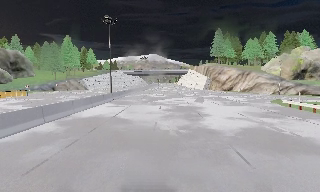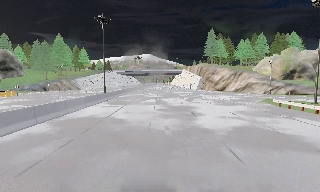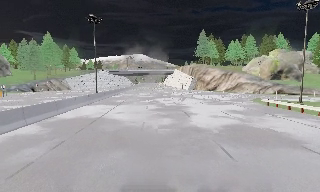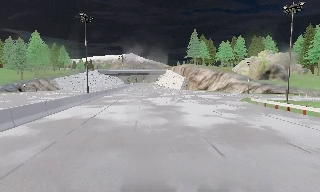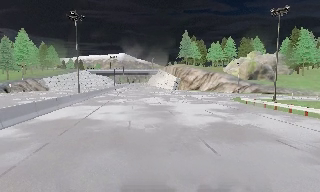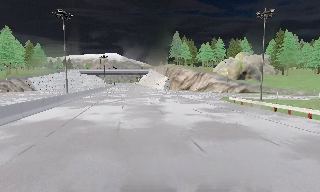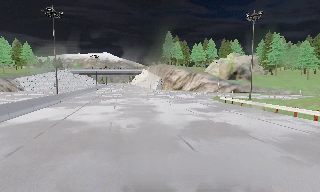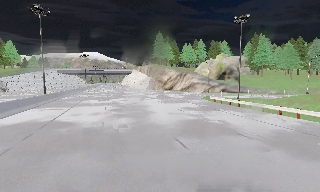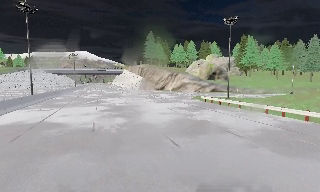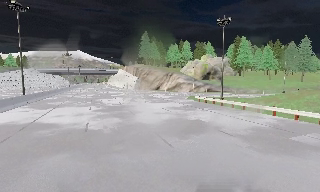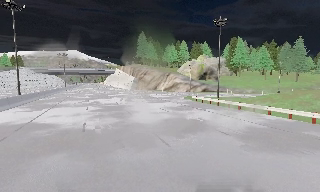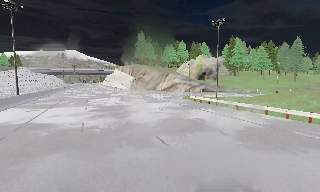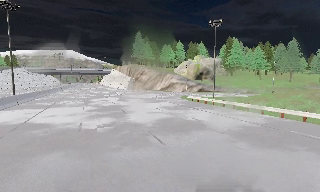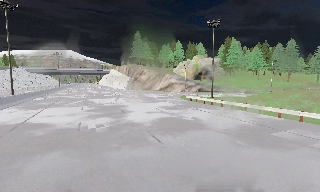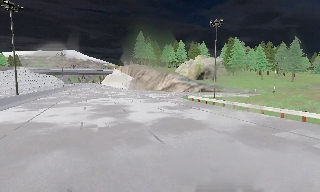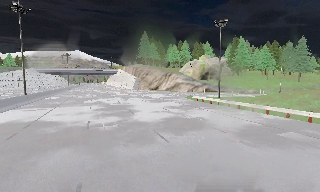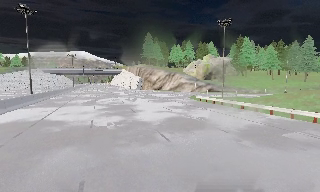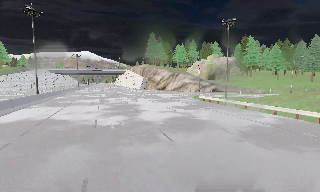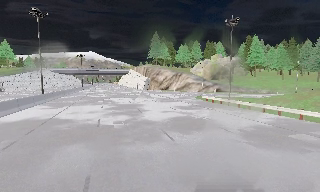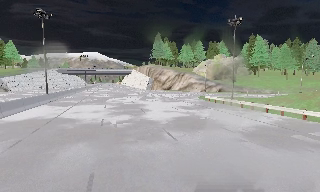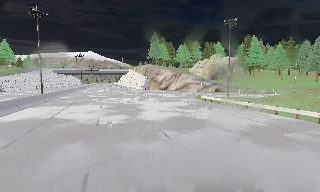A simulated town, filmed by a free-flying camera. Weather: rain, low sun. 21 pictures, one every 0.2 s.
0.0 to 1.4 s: The scene slides to the left, as the camera pans about 20 degrees to its right. It travels backward, about 0.5 m, so what stands in front gets smaller.
1.4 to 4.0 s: The camera travels backward and to its right, about 1 m, so what stands in front gets smaller.
The film runs backward here.
